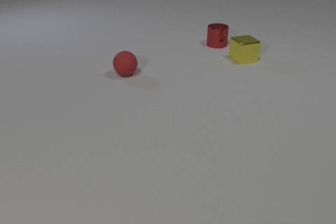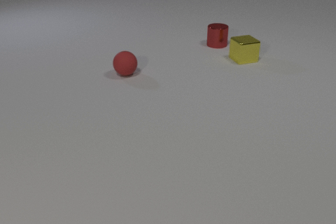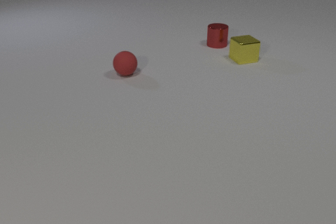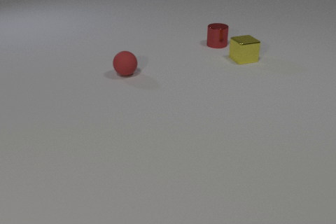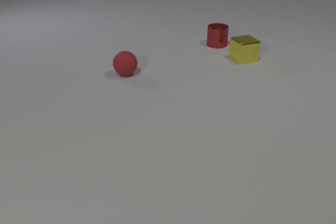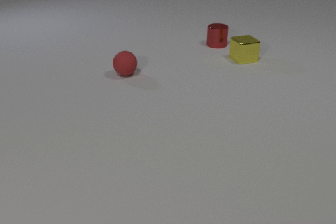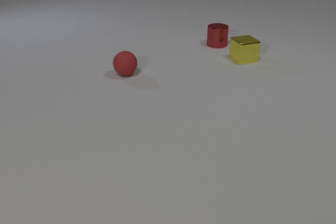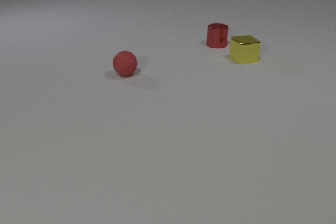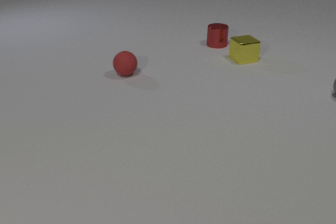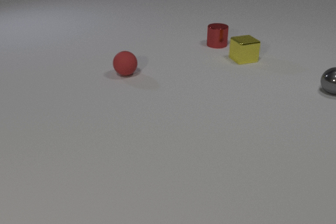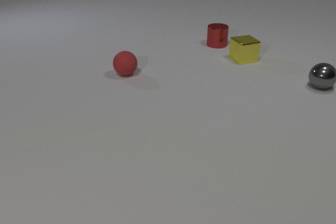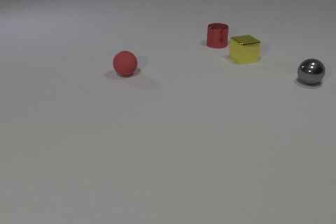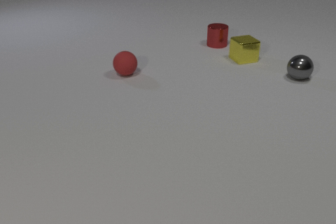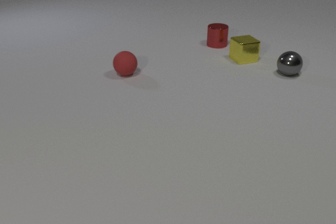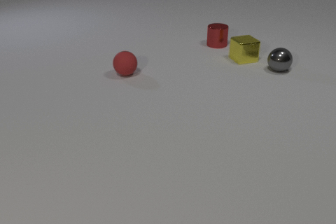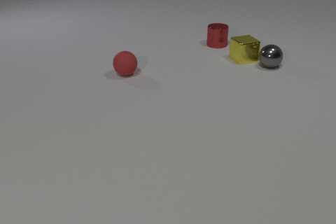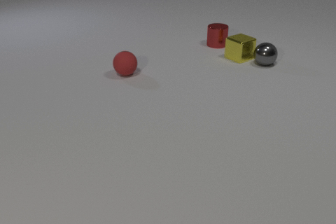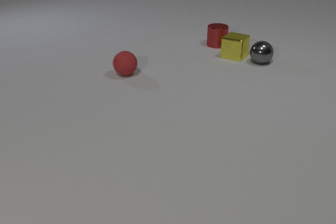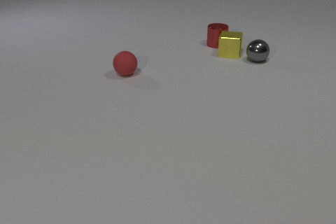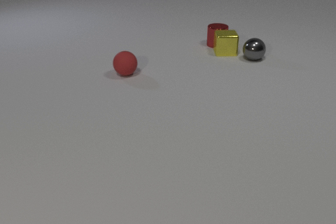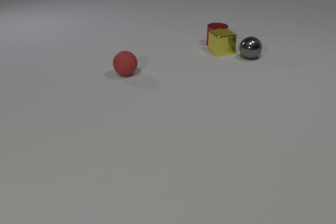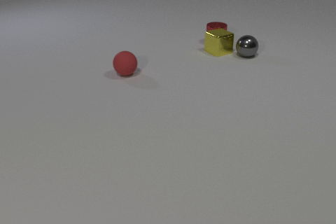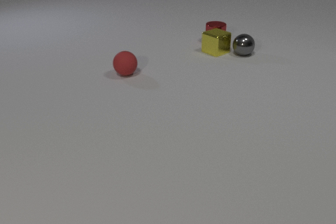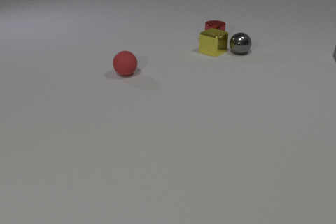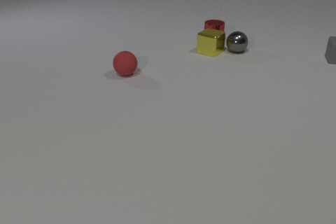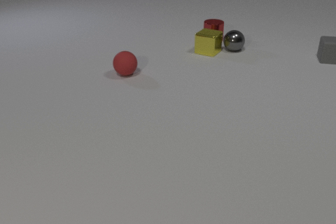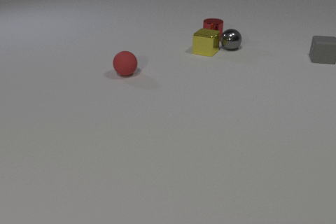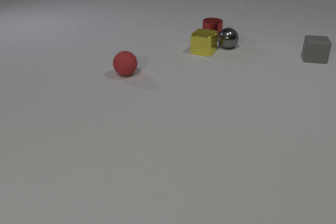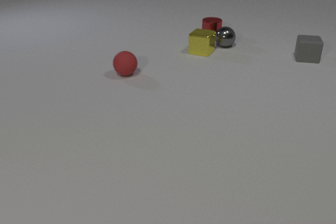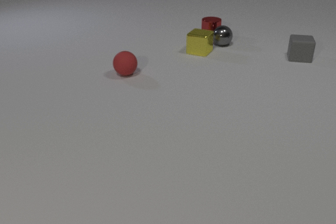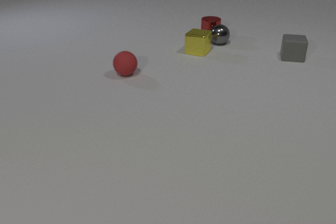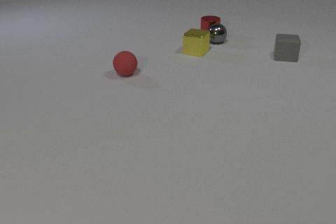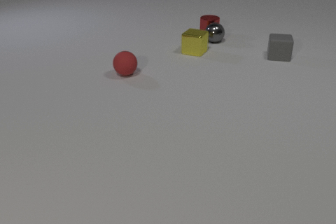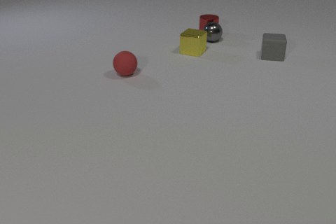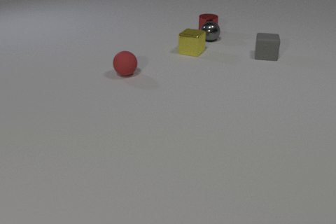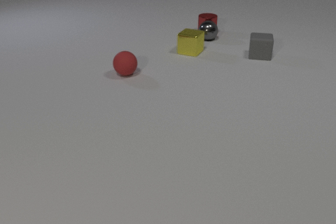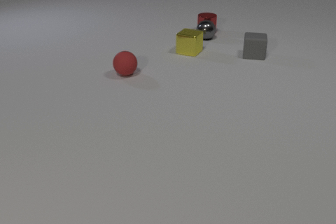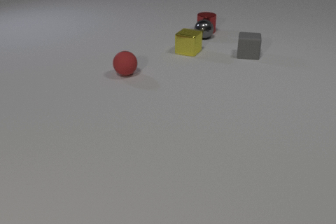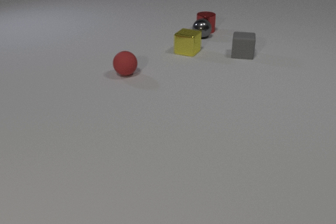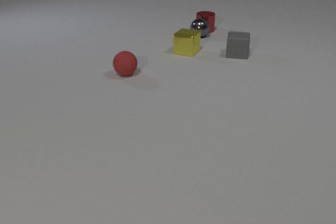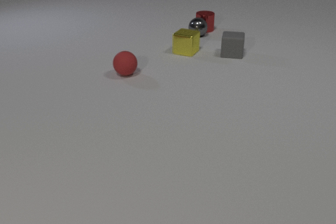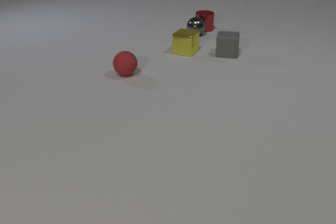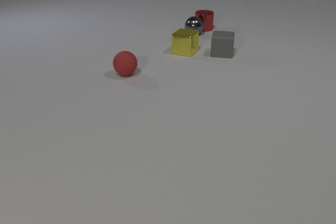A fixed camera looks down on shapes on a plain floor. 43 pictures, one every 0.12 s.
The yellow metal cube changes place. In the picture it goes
to the left.
The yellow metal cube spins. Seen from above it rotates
counterclockwise.
0.00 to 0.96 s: Next to nothing moves.
0.96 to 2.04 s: The gray metal sphere rolls to the left and away from the camera. The yellow metal cube slides to the left and away from the camera, spins counterclockwise seen from above by about 45 degrees, its near face sliding to the right. The gray metal sphere and the yellow metal cube collide.
2.04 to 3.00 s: The gray metal sphere rolls away from the camera and to the left. The yellow metal cube slides to the left, spins so that its near face slides to the right, counterclockwise seen from above. The red metal cylinder slides away from the camera. The gray rubber cube comes in at the right edge, slides to the left. The yellow metal cube and the red metal cylinder collide.
3.00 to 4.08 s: The gray metal sphere rolls away from the camera and to the left. The yellow metal cube slides to the left. The red metal cylinder slides away from the camera. The gray rubber cube slides to the left. The gray metal sphere and the red metal cylinder collide.
4.08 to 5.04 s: The gray metal sphere rolls away from the camera and to the left. The yellow metal cube slides to the left. The red metal cylinder slides away from the camera. The gray rubber cube slides to the left.
Are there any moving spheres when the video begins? no.
How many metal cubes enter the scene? 0.
What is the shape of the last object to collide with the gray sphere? cylinder.
